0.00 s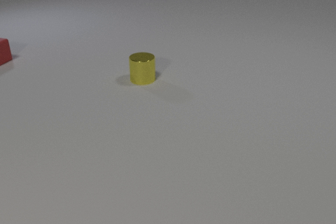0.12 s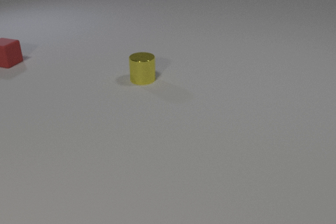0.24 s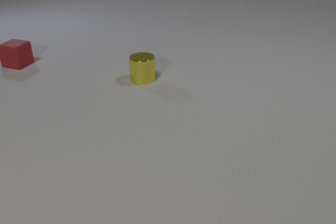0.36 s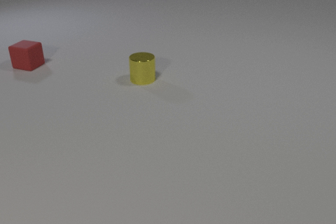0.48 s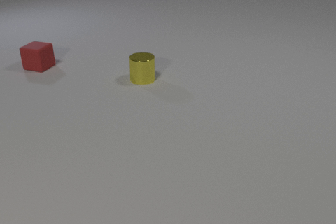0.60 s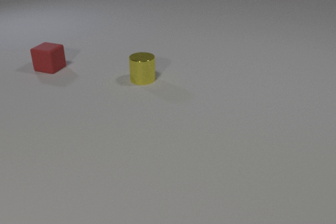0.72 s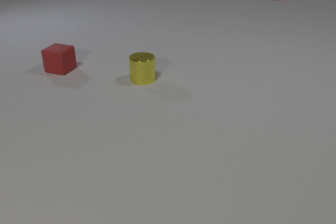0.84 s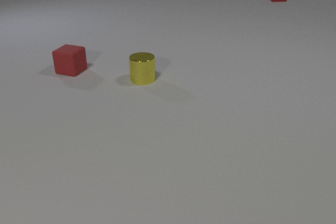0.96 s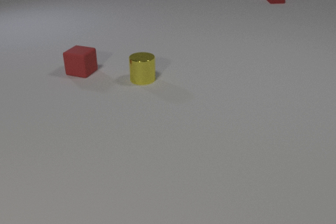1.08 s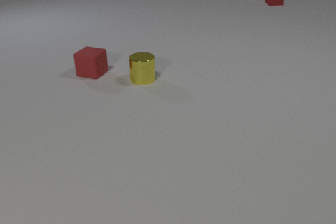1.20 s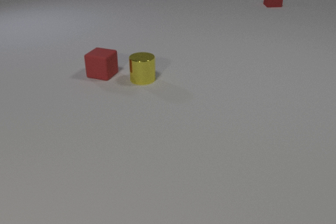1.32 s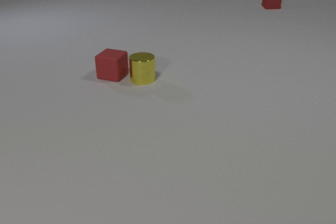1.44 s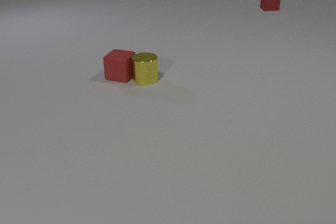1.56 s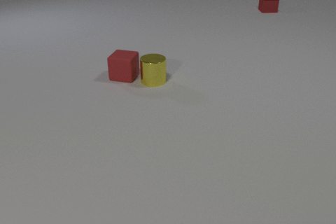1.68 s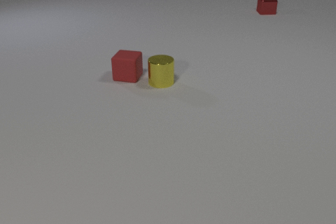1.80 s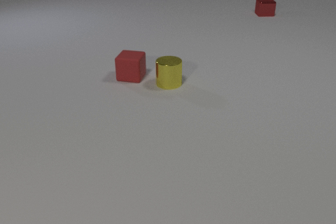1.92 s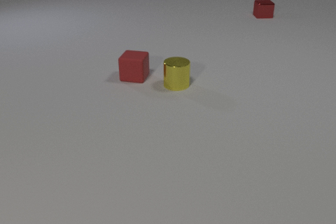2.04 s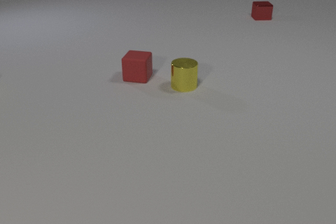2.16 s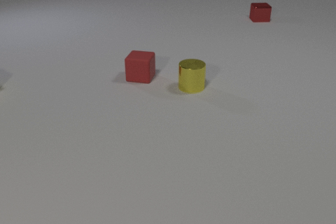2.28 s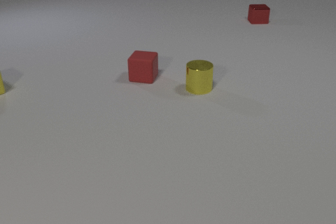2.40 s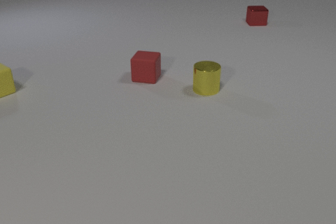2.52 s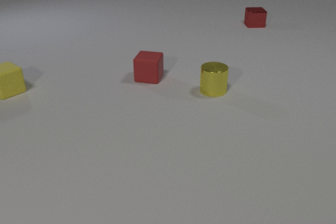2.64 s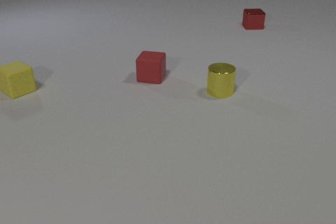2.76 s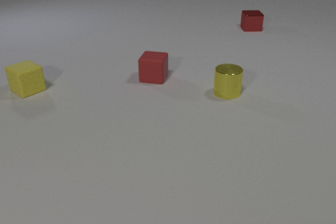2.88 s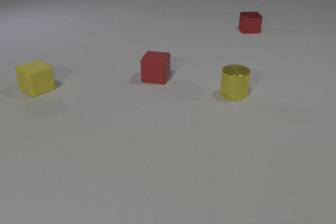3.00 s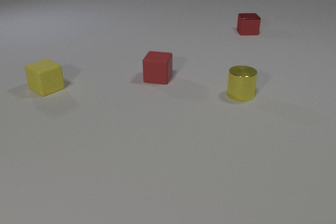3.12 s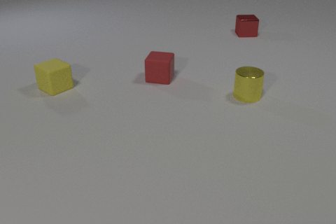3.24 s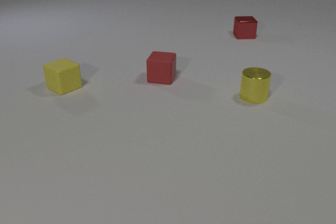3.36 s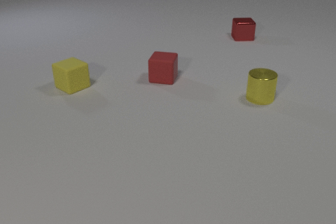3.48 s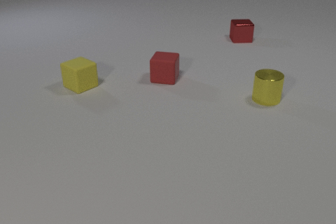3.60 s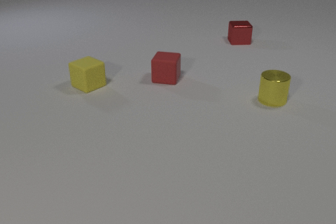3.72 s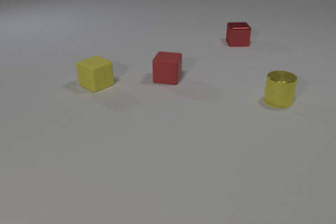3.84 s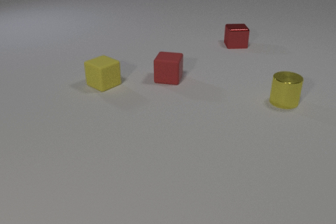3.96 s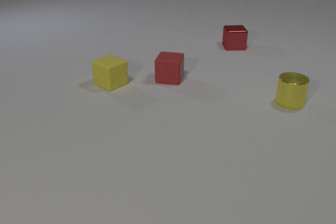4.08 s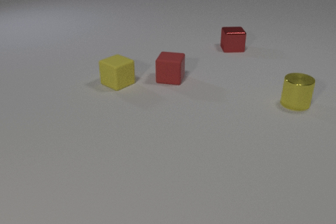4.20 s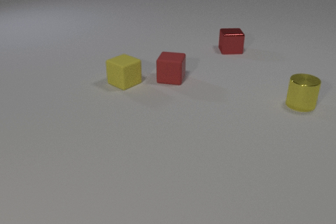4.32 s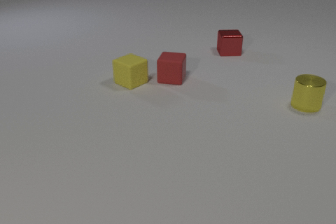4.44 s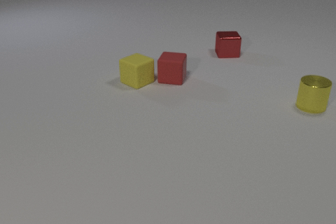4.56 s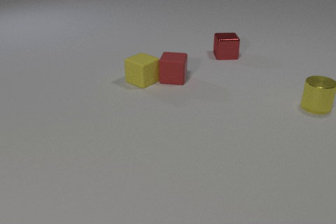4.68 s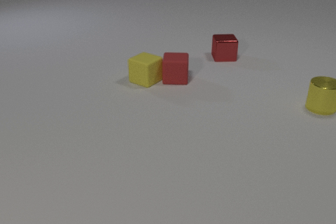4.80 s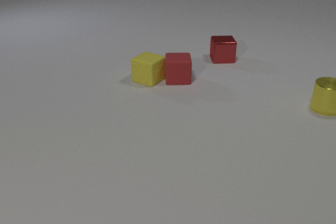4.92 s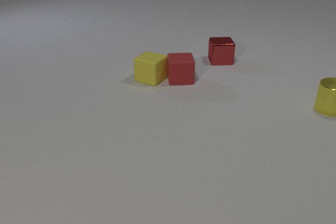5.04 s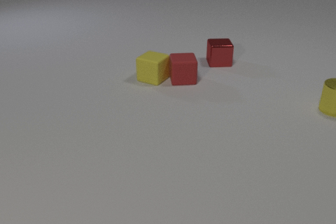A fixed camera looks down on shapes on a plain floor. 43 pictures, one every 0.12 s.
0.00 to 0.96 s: The red rubber cube slides to the right and toward the camera. The red metal cube comes in at the top edge, slides toward the camera.
0.96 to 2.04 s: The red rubber cube slides to the right. The yellow metal cylinder slides to the right. The red metal cube slides toward the camera. The red rubber cube and the yellow metal cylinder collide.
2.04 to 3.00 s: The red rubber cube slides to the right. The yellow metal cylinder slides to the right. The yellow rubber cube comes in at the left edge, slides to the right. The red metal cube slides toward the camera.
3.00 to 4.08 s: The red rubber cube slides to the right. The yellow metal cylinder slides to the right. The yellow rubber cube slides to the right. The red metal cube slides toward the camera.
4.08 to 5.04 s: The red rubber cube slides to the right. The yellow metal cylinder slides to the right. The yellow rubber cube slides to the right. The red metal cube slides toward the camera. The red rubber cube and the yellow rubber cube collide.
What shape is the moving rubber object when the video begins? cube.
How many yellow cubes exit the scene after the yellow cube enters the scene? 0.
Are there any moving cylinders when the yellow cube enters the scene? yes.
